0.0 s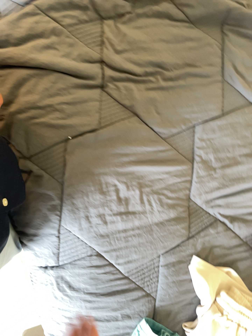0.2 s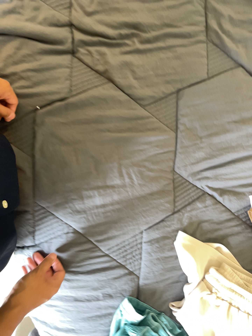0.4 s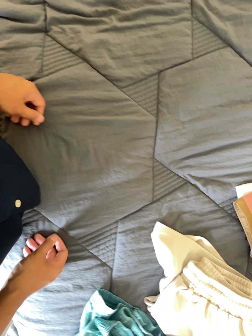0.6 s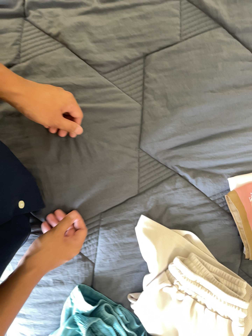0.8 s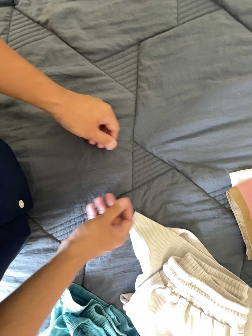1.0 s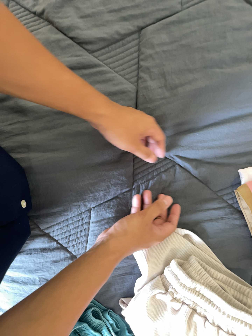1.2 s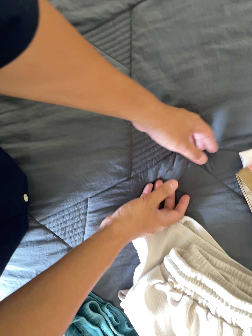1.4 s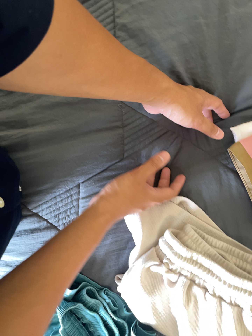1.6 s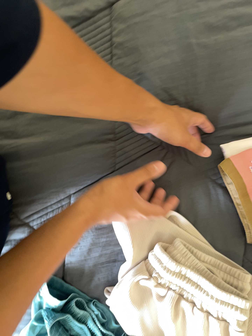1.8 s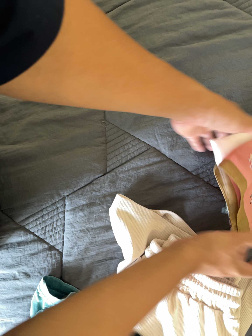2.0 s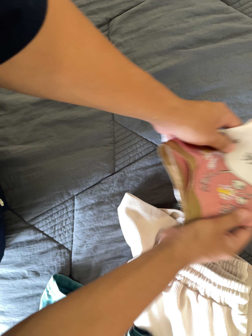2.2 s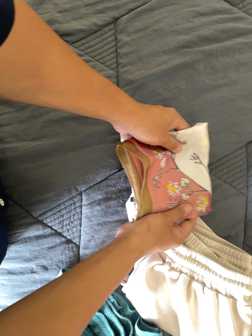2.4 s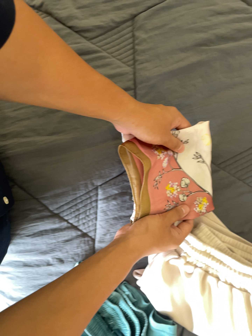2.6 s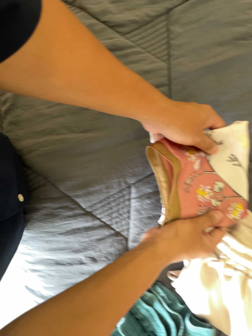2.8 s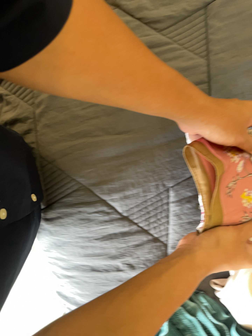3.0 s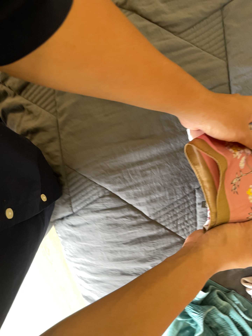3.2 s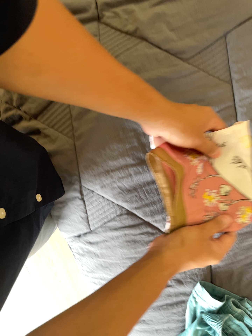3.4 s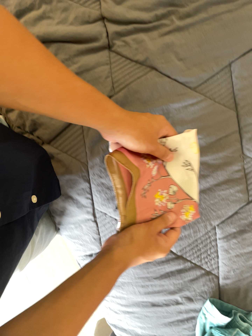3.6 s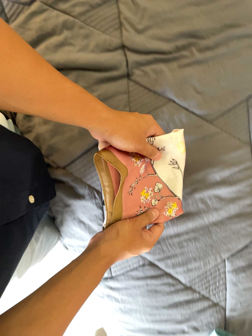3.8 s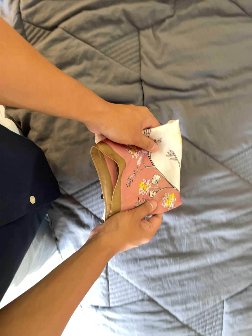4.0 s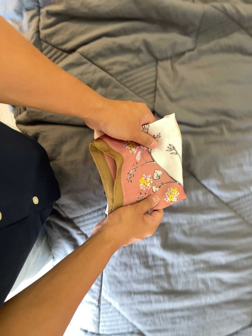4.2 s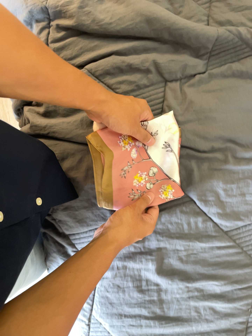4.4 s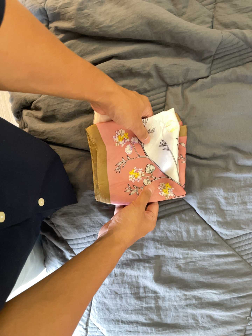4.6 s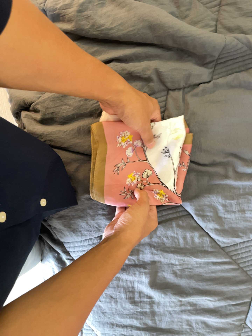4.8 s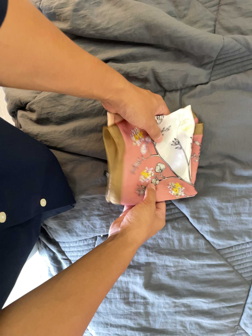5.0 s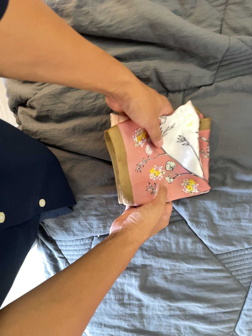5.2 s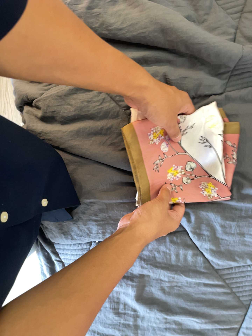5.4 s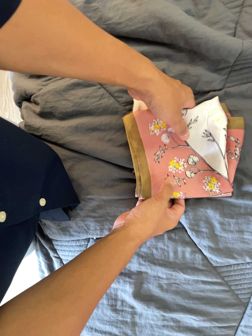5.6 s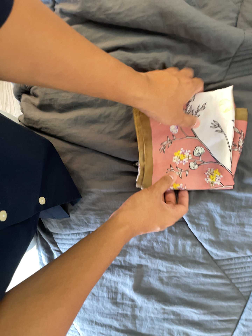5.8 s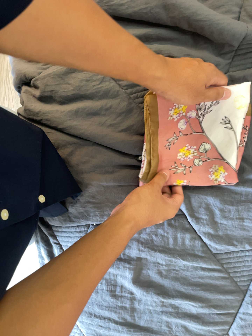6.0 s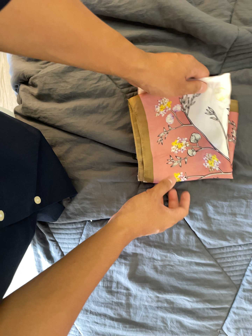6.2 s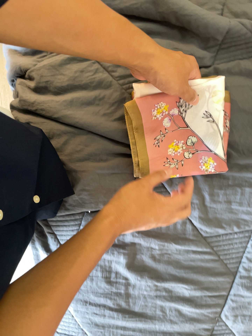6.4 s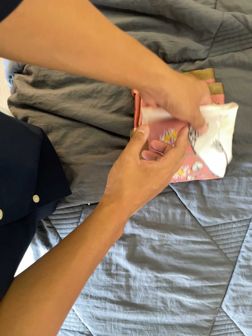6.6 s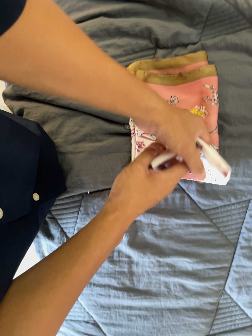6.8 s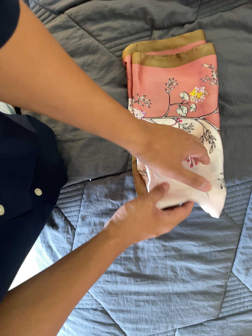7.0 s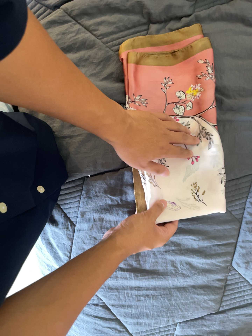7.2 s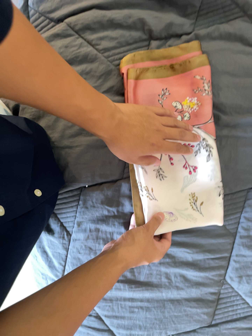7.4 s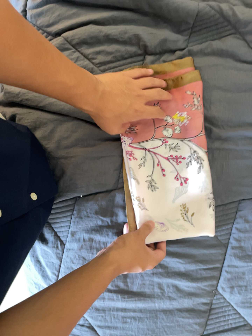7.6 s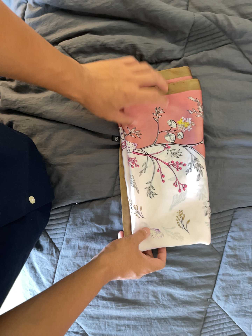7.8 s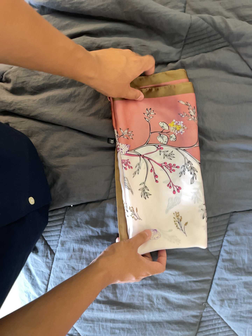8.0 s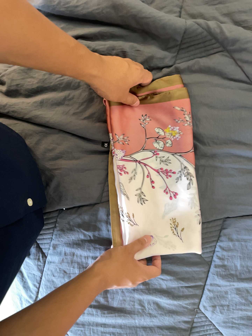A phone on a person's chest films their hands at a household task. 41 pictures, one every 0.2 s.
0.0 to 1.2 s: The camera pans to its left by about 20 degrees. It travels to its right and forward, about 40 cm.
1.2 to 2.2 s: The camera travels toward the bottom of its view, about 8 cm.
2.2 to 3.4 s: The camera travels to its left, about 28 cm, so close, fixed things drift to the right.
3.4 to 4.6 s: The camera travels toward the top of its view, about 30 cm, so close, fixed things drift downward. It rolls about its line of sight by about 20 degrees, and the scene rotates clockwise.
4.6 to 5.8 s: The camera shifts only a little, or ends up much as it began.
5.8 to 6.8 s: The camera travels toward the bottom of its view, about 12 cm, so close, fixed things drift upward.
6.8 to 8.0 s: The camera shifts only a little, or ends up much as it began.
The film runs backward here.
